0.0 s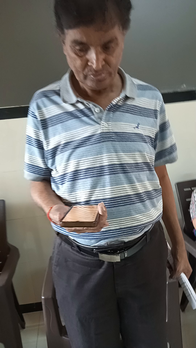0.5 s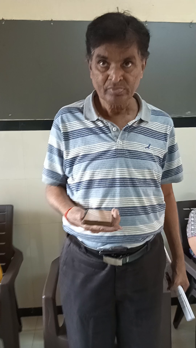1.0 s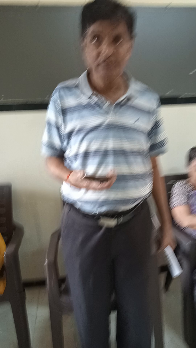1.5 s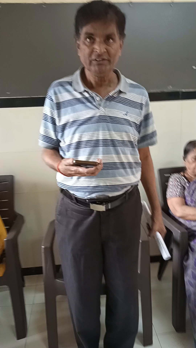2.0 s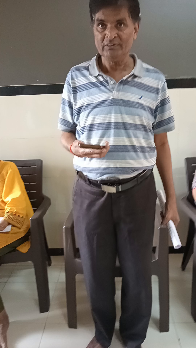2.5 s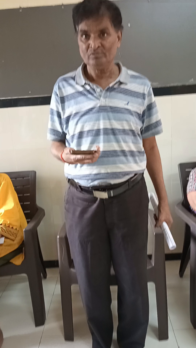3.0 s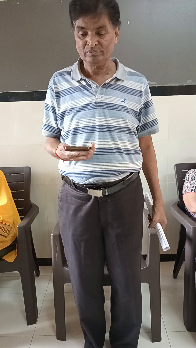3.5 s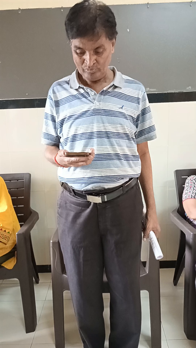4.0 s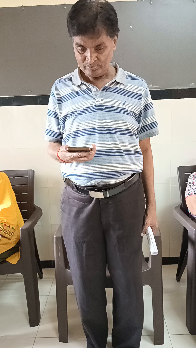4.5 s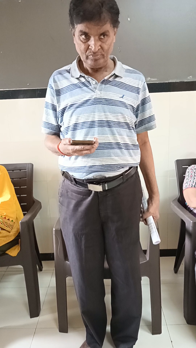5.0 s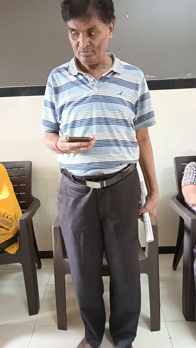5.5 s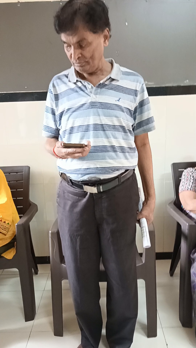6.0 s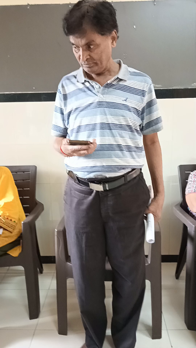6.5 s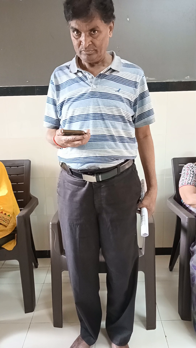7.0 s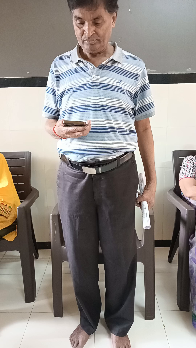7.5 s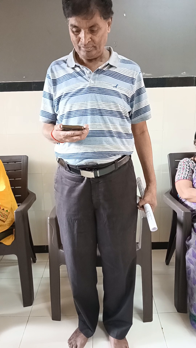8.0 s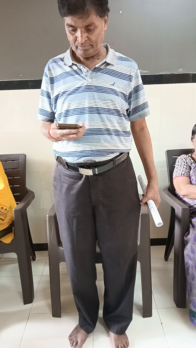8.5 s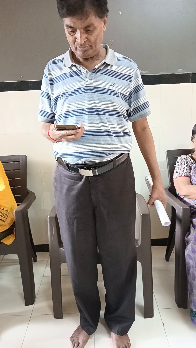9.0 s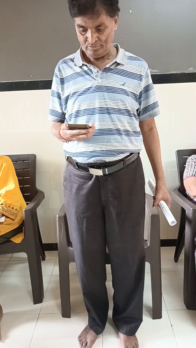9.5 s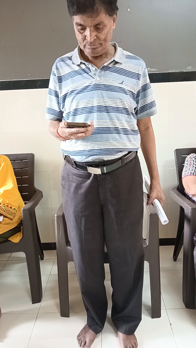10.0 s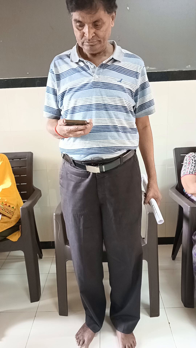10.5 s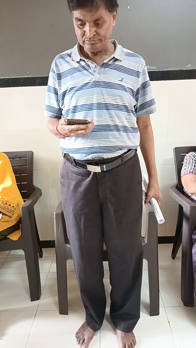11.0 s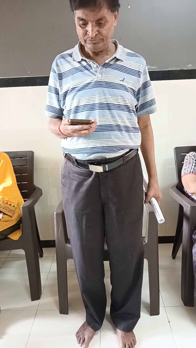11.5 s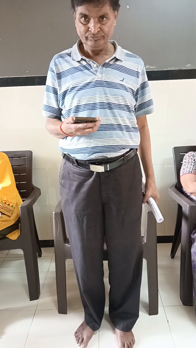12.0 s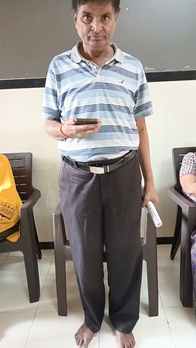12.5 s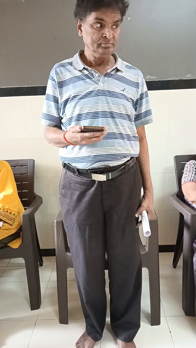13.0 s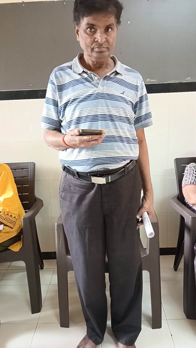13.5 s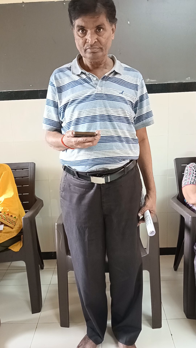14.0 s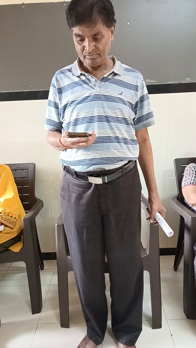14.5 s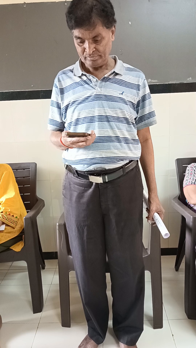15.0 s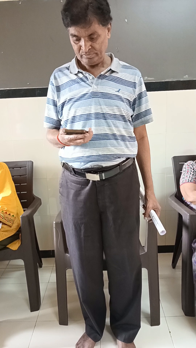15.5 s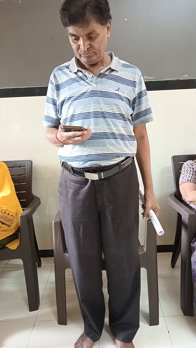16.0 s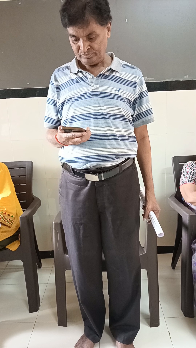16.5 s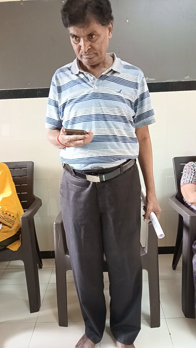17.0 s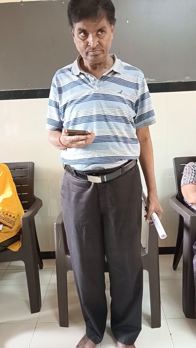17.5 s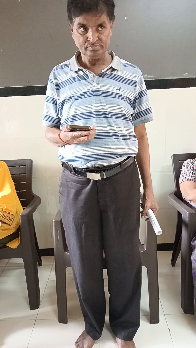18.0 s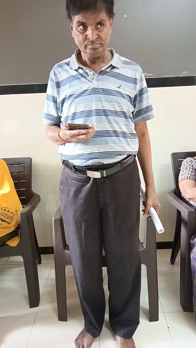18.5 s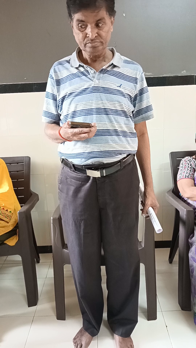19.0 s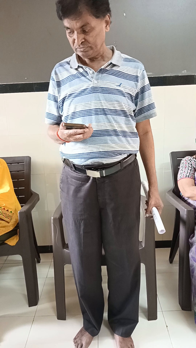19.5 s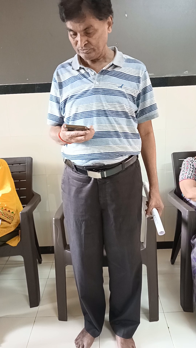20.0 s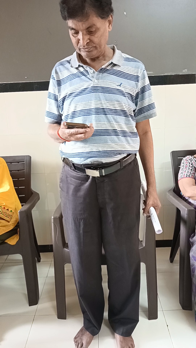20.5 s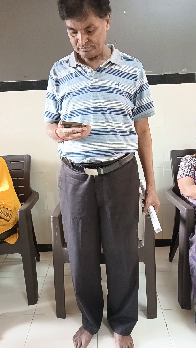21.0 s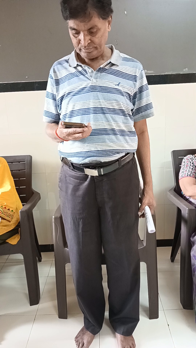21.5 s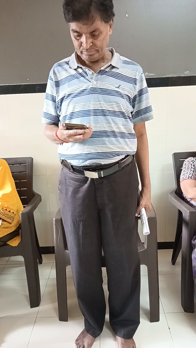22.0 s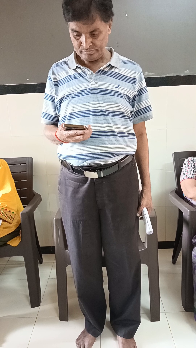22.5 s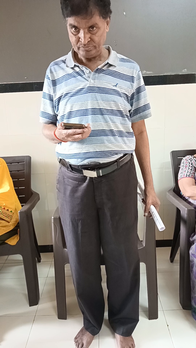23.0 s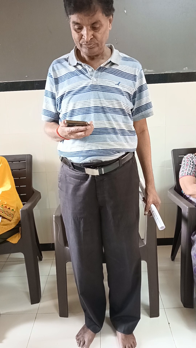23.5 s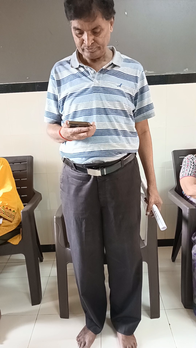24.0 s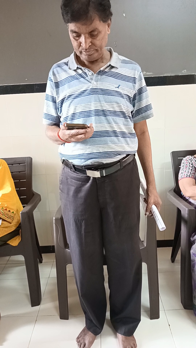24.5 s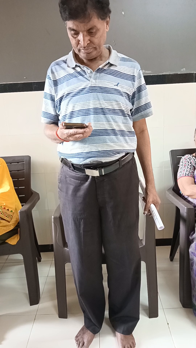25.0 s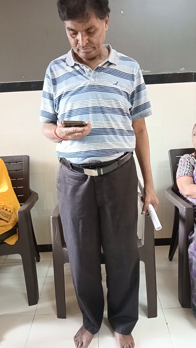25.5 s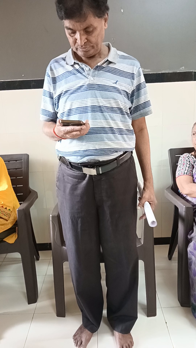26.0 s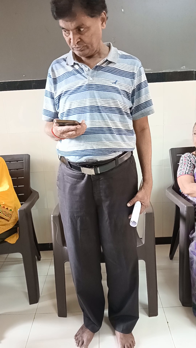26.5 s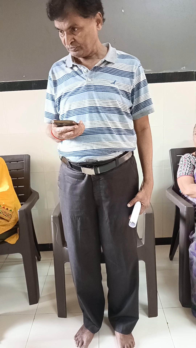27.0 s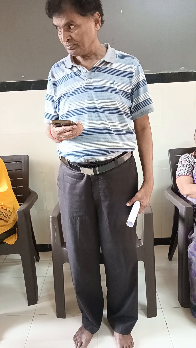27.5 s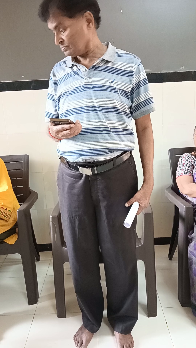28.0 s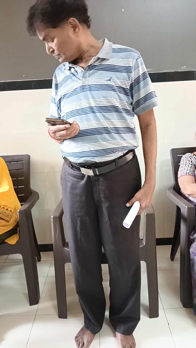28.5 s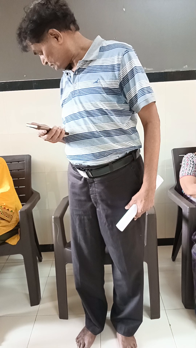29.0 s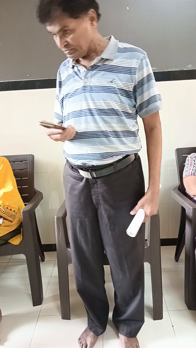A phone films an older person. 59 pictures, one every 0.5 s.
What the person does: Standing.
